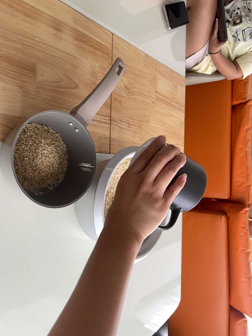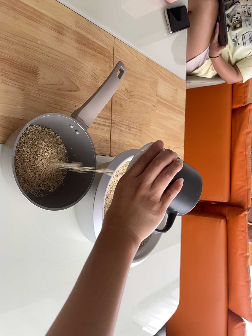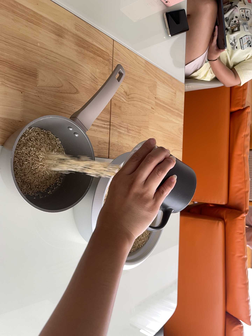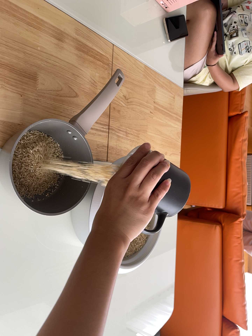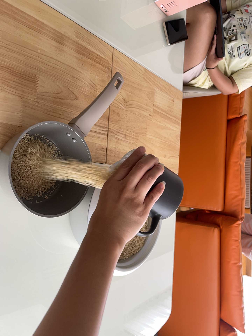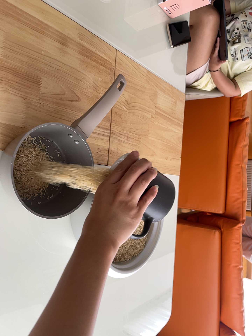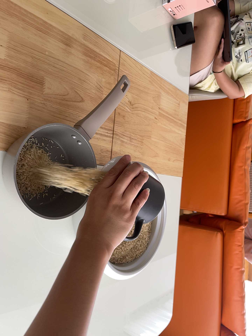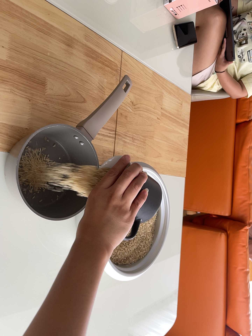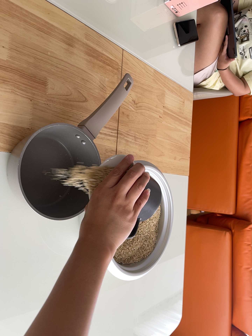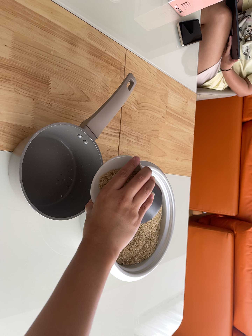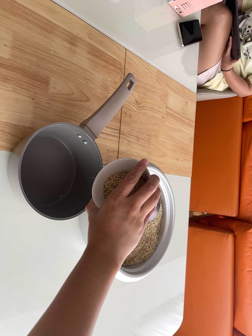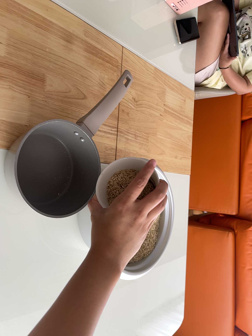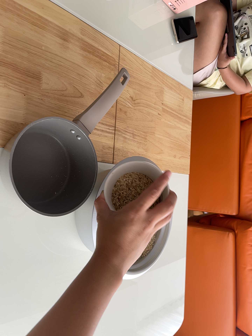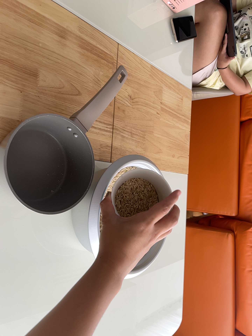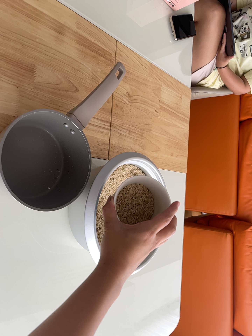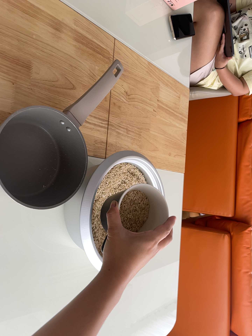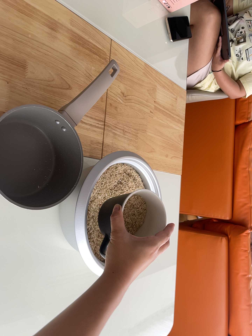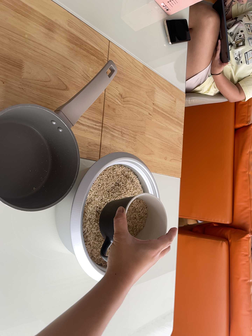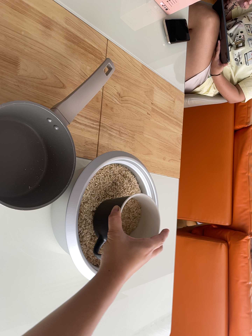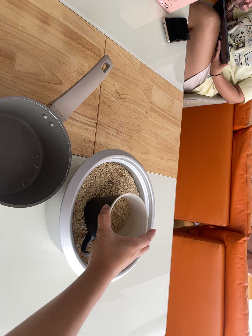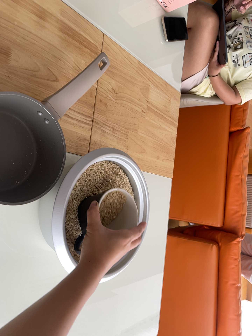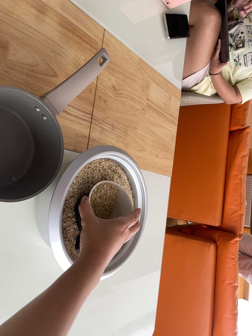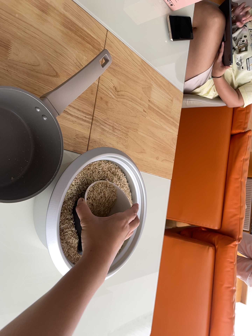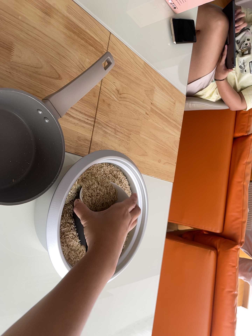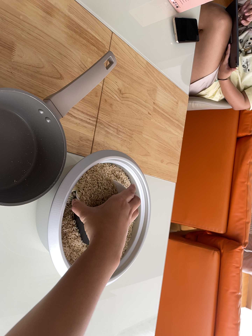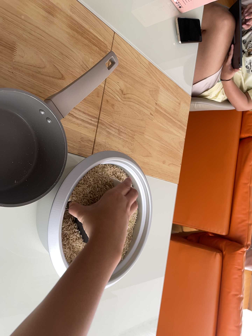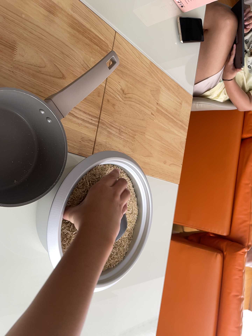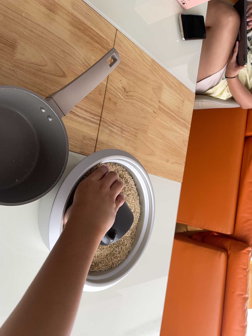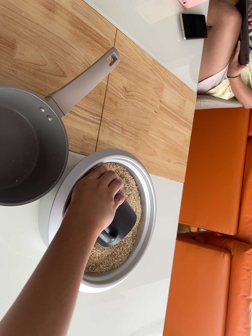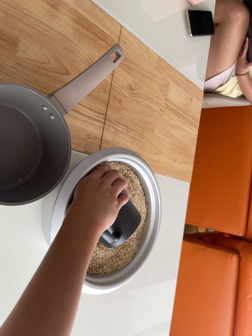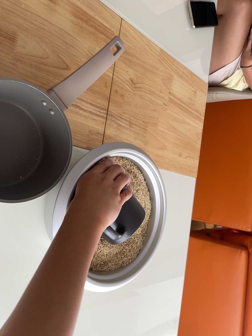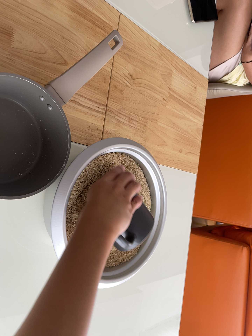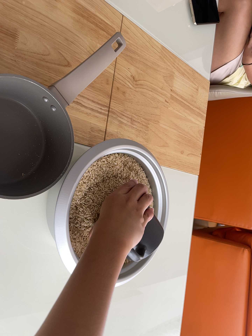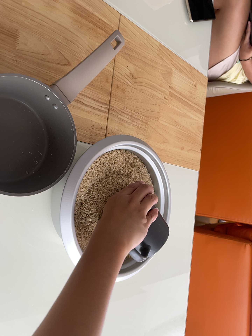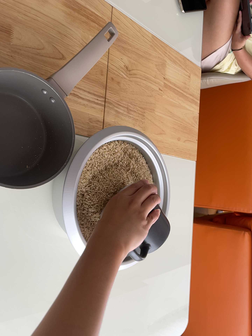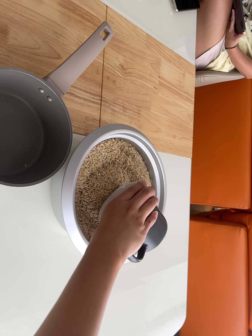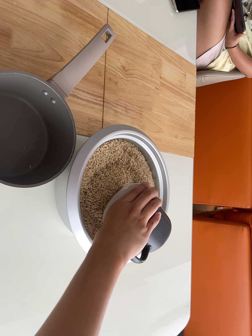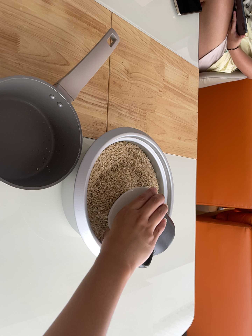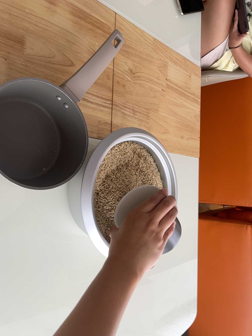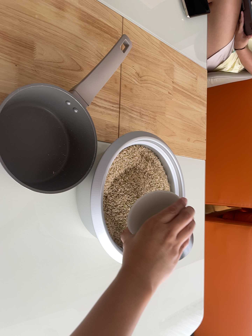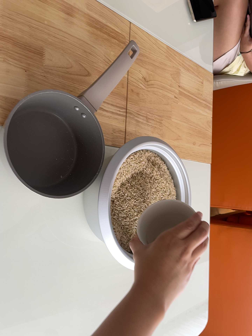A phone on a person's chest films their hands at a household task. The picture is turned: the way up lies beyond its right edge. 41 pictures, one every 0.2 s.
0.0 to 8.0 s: The camera travels forward and toward the bottom of its view, about 9 cm, so what stands in front looms larger.
The film runs backward here.
